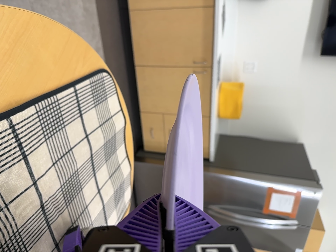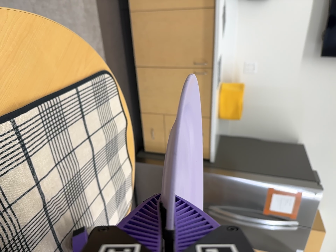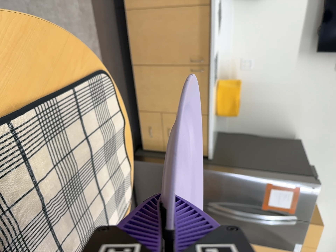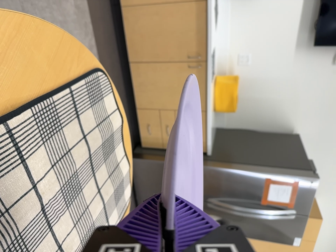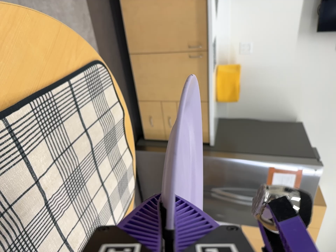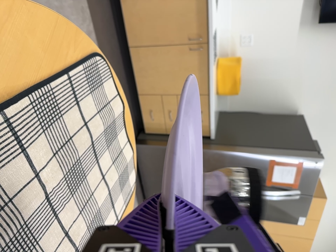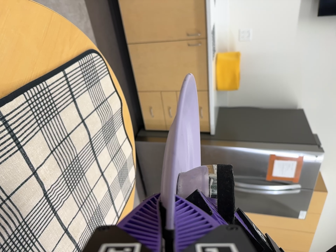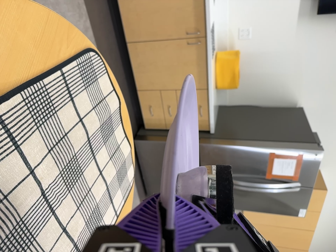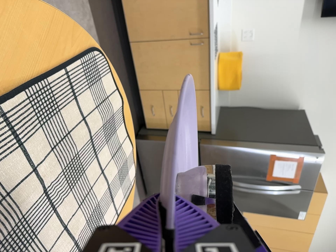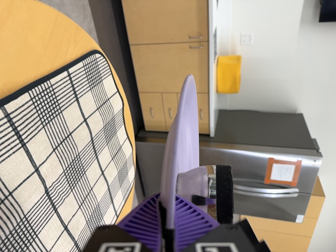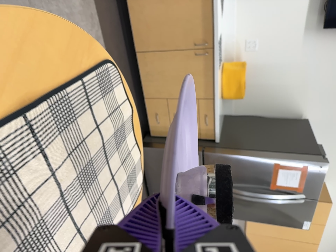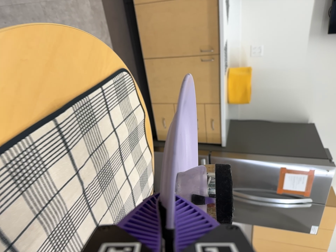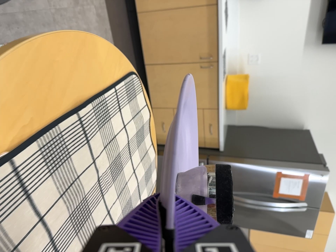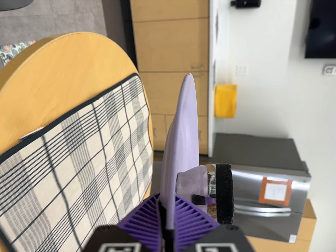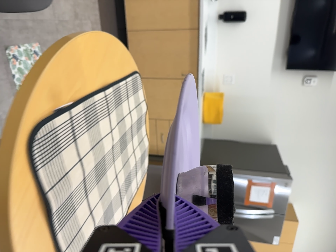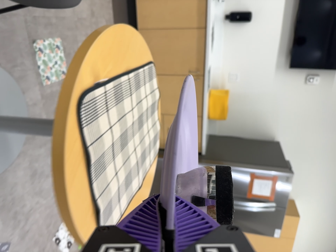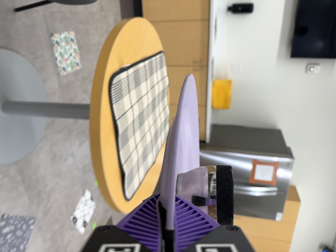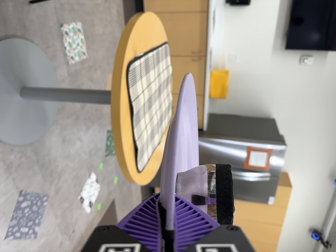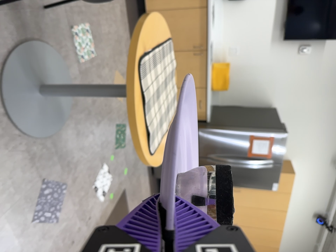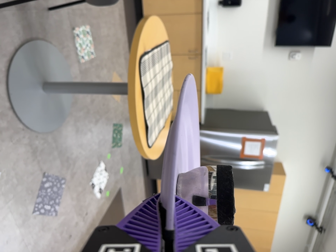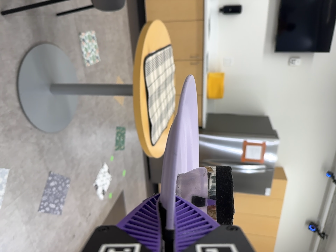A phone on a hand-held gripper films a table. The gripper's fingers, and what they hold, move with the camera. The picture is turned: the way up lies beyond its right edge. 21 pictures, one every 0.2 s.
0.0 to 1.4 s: The camera shifts only a little, or ends up much as it began.
1.4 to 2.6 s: The camera travels backward, about 24 cm, so what stands in front gets smaller.
2.6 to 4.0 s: The camera travels backward and toward the bottom of its view, about 80 cm, so what stands in front gets smaller.
The film runs backward here.
